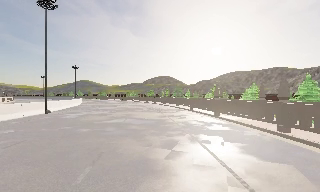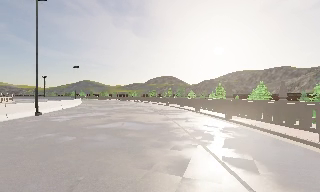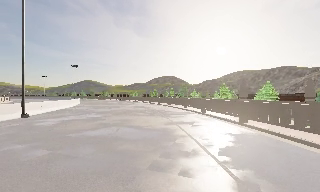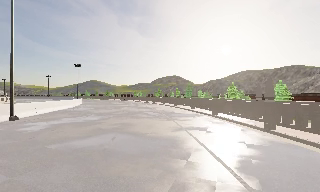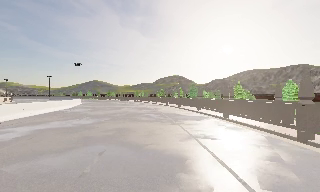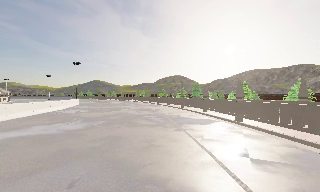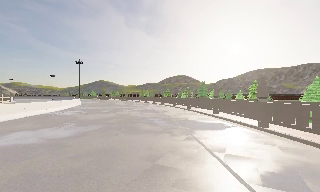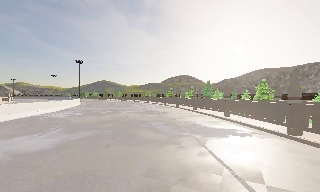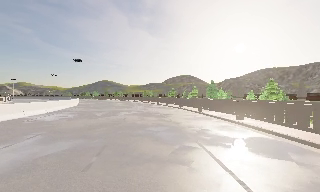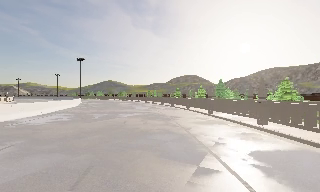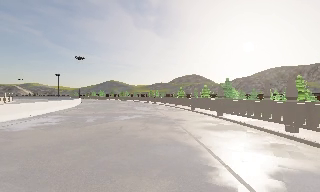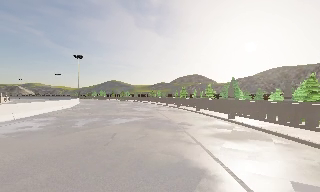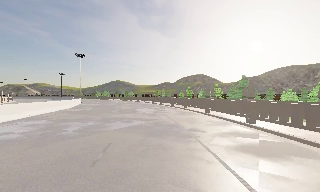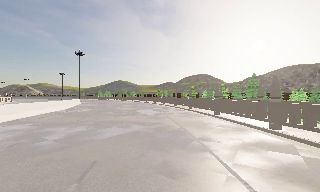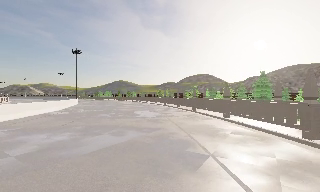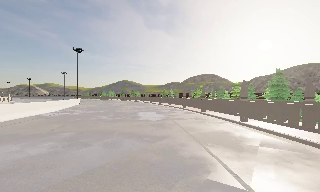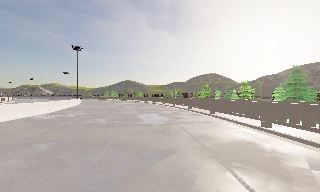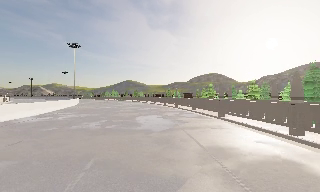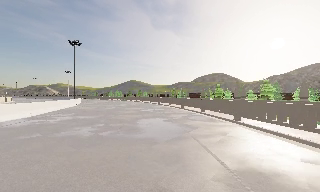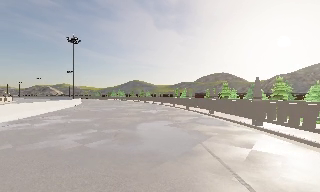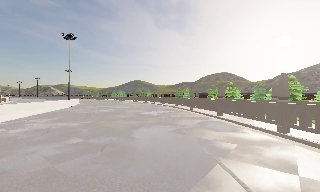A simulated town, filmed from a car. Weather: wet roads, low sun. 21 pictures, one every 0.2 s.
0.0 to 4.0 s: The scene slides to the right, as the camera pans about 20 degrees to its left. It travels forward, about 35 m, so what stands in front looms larger.
The film runs forward here.
